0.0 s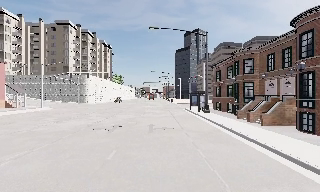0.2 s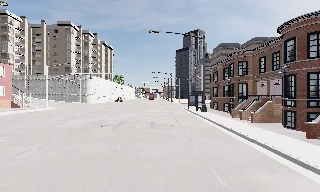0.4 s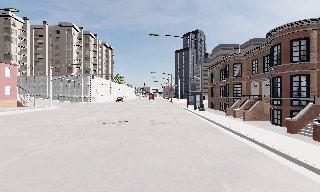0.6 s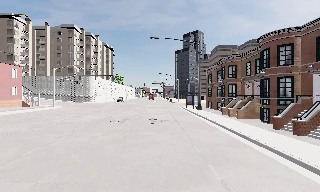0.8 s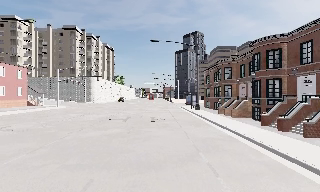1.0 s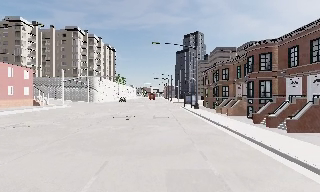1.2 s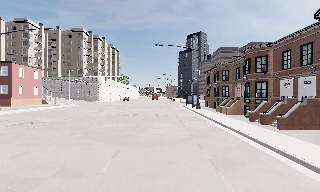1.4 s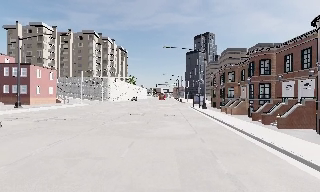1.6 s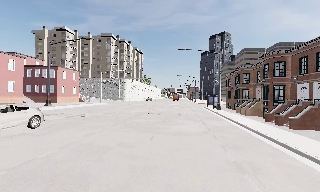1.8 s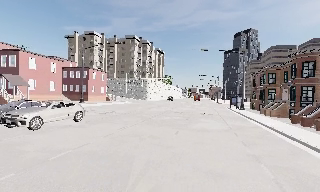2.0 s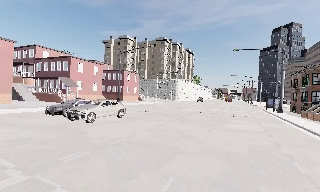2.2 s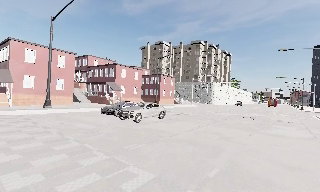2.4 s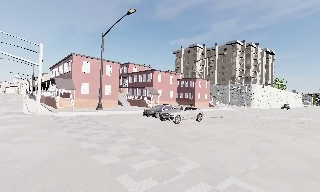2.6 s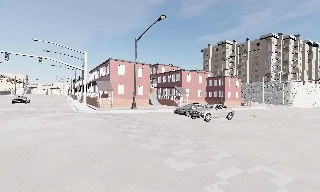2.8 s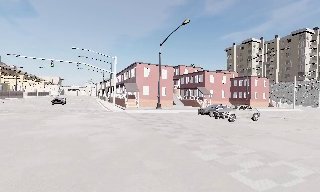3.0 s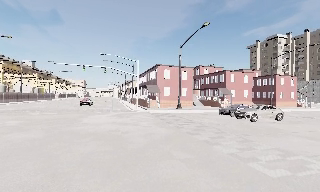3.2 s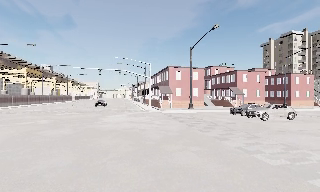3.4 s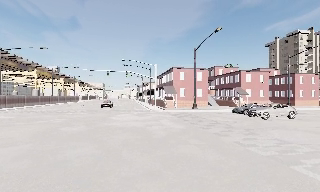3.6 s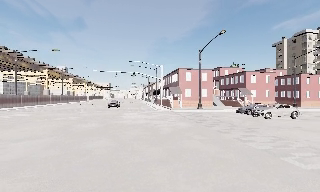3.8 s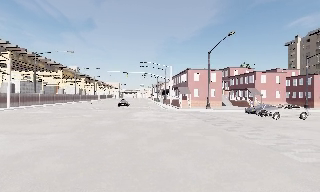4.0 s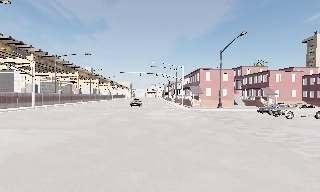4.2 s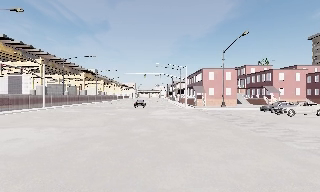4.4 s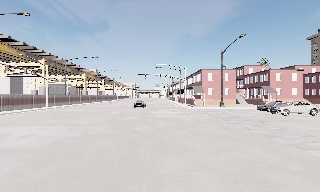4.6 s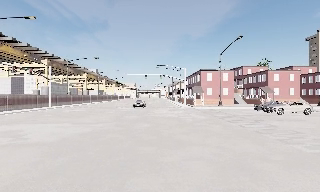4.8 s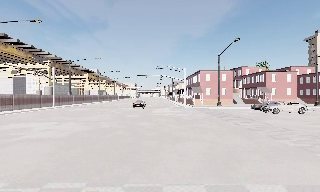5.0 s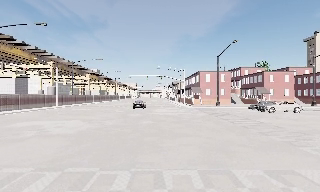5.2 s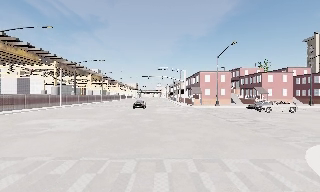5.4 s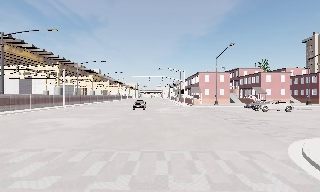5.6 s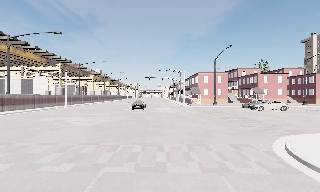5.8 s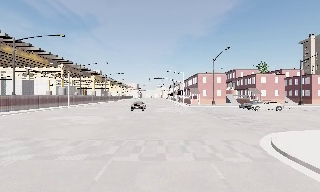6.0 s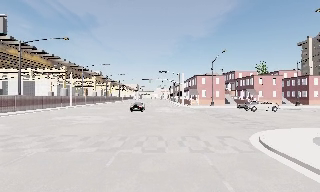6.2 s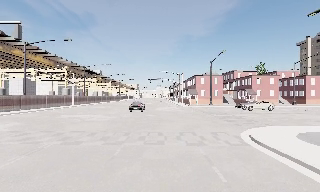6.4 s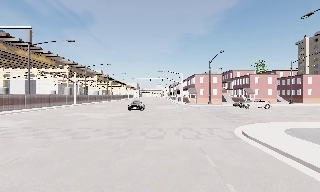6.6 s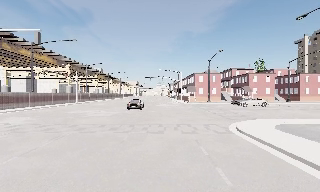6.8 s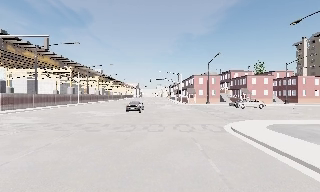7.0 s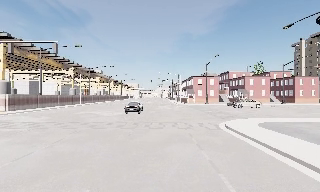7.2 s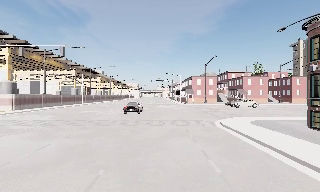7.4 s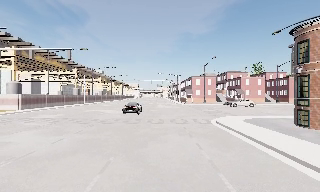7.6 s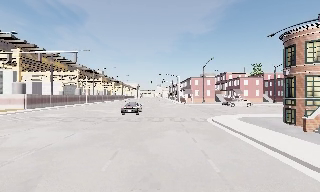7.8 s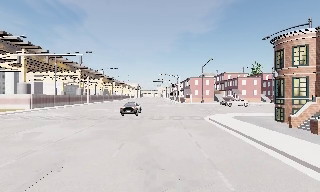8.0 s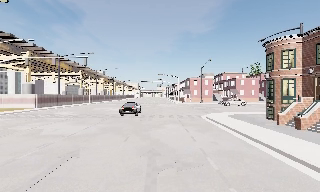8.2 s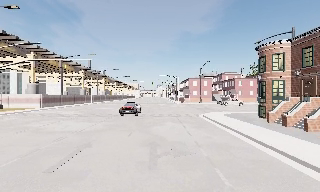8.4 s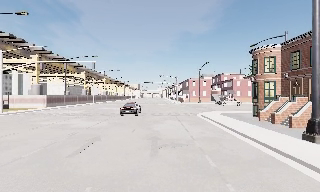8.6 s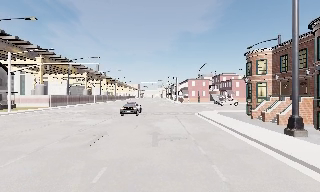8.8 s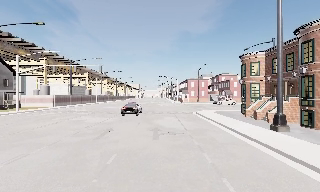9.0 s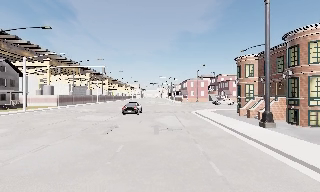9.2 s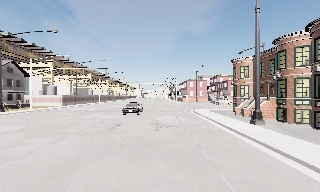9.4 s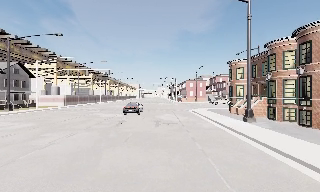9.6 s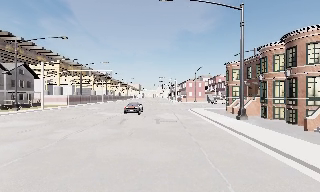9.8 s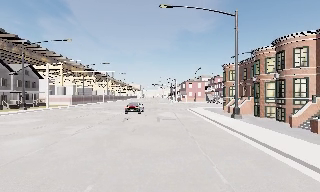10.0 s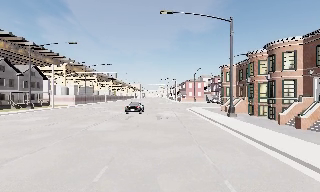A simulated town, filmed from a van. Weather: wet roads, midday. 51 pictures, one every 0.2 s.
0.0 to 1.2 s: The camera travels backward, about 7 m, so what stands in front gets smaller.
1.2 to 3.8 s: The camera pans to its left, which is counterclockwise from overhead, by about 85 degrees. It travels backward, about 14 m.
3.8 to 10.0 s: The camera travels backward, about 30 m, so what stands in front gets smaller.
The film runs backward here.
